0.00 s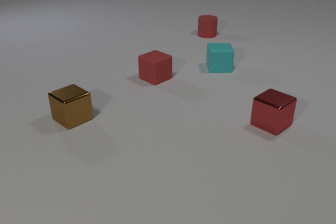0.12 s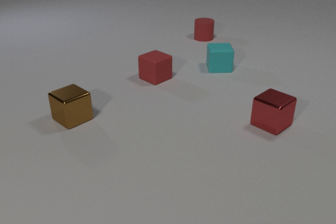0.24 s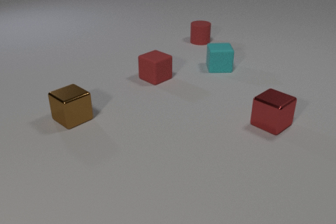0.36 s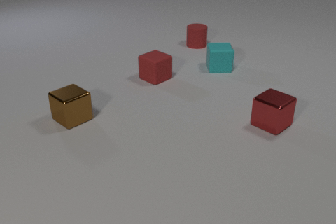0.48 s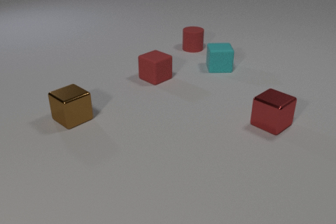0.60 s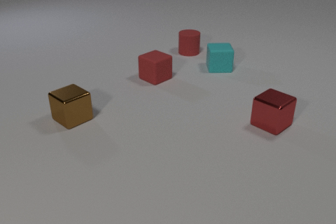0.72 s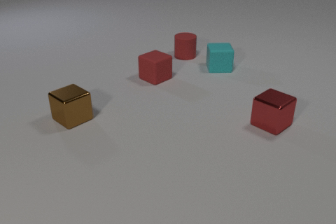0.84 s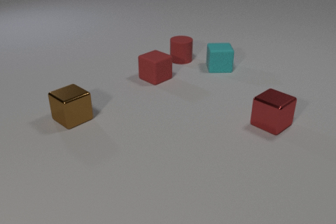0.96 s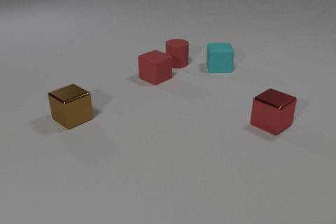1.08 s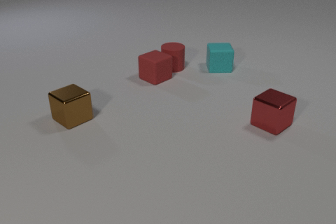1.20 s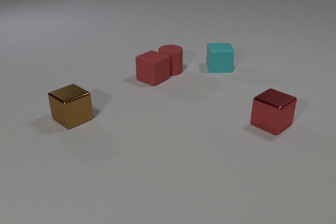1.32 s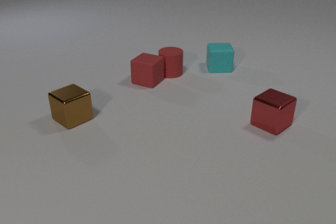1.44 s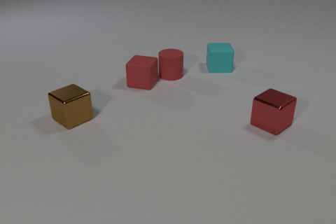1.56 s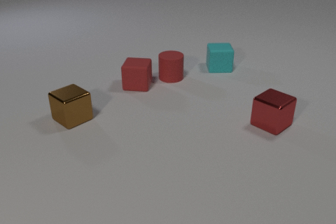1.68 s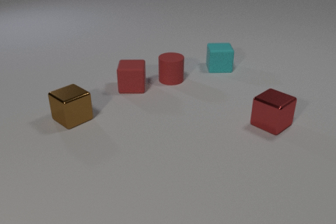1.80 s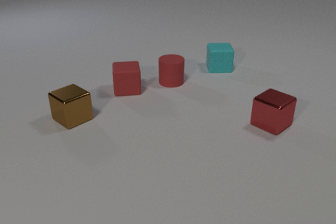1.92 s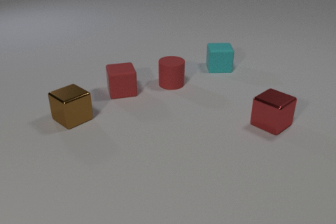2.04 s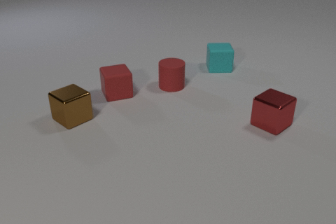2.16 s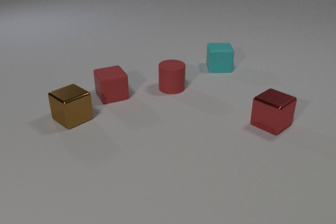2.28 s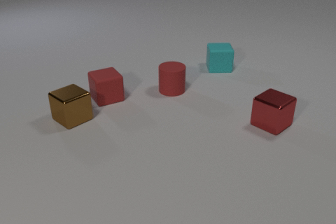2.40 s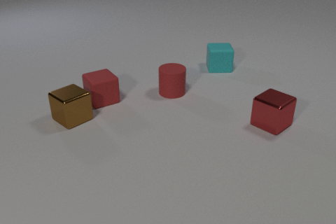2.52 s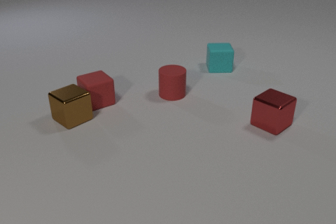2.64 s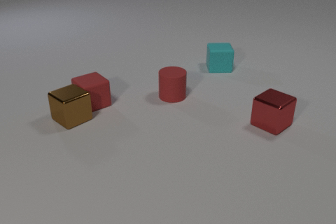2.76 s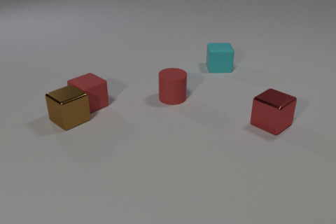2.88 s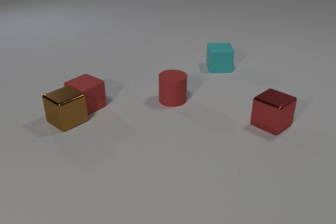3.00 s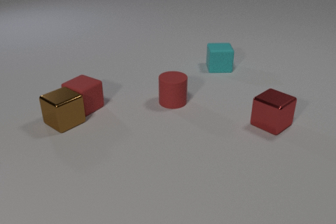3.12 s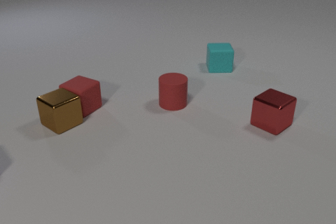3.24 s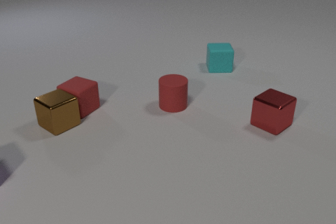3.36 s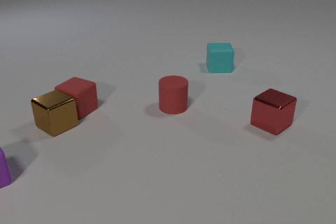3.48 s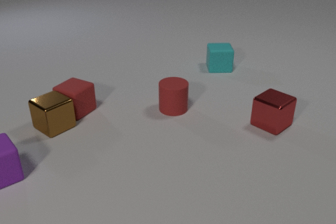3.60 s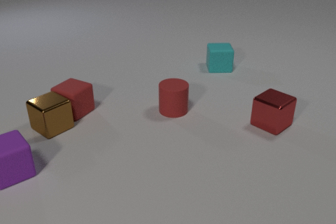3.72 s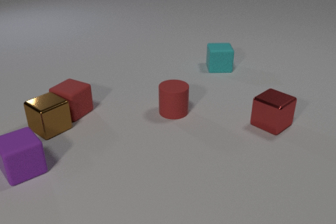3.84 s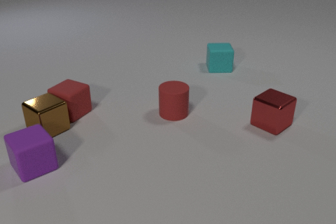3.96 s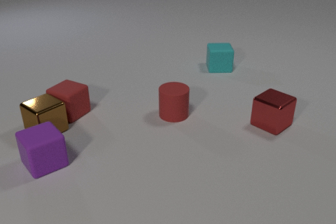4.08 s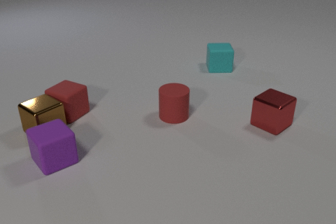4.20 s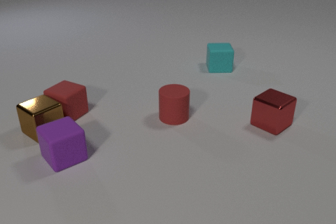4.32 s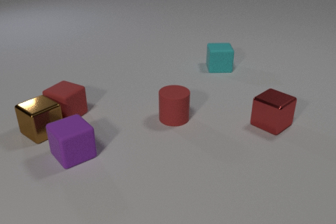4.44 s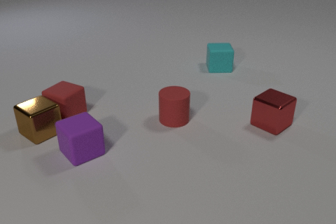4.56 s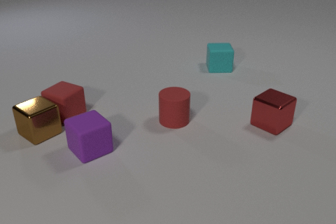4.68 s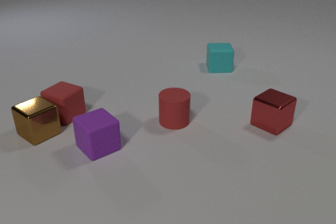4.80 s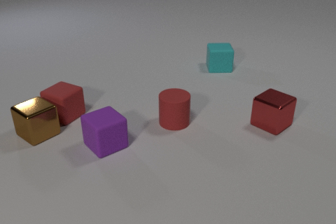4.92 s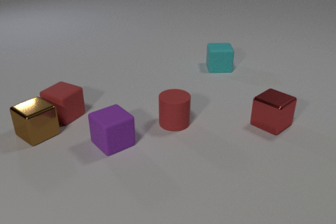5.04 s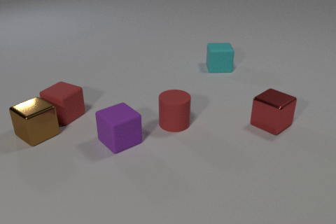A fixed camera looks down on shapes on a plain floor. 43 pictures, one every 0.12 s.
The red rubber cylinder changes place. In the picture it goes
toward the camera.
The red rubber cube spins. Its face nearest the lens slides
to the right.
0.00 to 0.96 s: The red rubber cylinder slides toward the camera.
0.96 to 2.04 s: The red rubber cylinder slides toward the camera. The red rubber cube slides to the left and toward the camera, spins so that its near face slides to the right, counterclockwise seen from above. The red rubber cylinder and the red rubber cube collide.
2.04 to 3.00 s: The red rubber cylinder slides toward the camera. The red rubber cube slides to the left and toward the camera, spins counterclockwise seen from above by about 30 degrees, its near face sliding to the right. The brown metal cube slides to the left. The red rubber cube and the brown metal cube collide.
3.00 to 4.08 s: The red rubber cylinder slides toward the camera. The red rubber cube slides to the left and toward the camera. The purple rubber cube comes in at the left edge, slides to the right. The brown metal cube slides to the left and toward the camera.
4.08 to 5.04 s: The red rubber cylinder slides toward the camera. The purple rubber cube slides to the right. The brown metal cube slides to the left.
Are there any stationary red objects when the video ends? yes.
How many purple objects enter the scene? 1.
Are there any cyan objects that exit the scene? no.
